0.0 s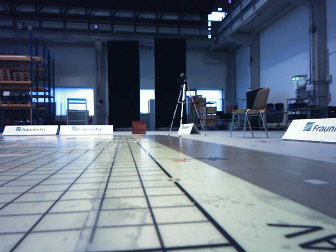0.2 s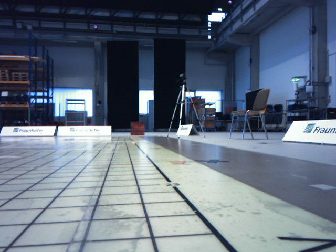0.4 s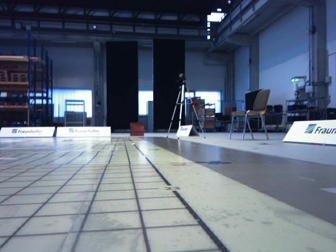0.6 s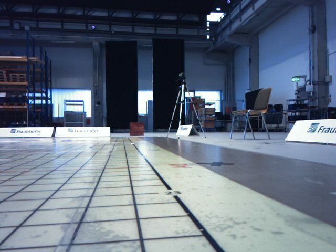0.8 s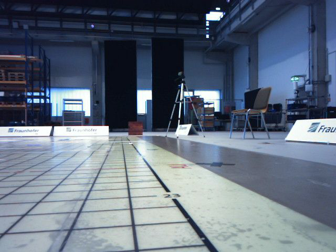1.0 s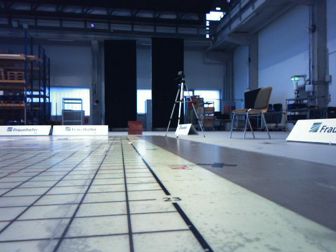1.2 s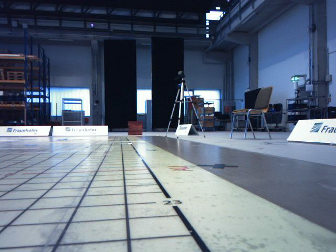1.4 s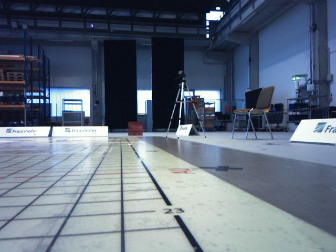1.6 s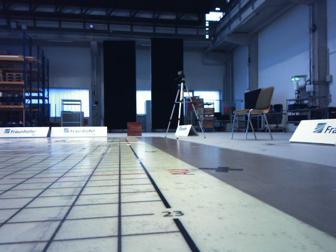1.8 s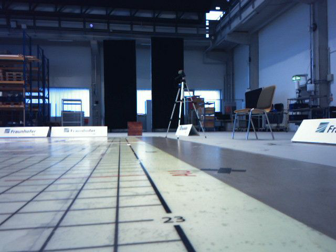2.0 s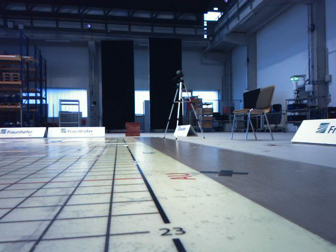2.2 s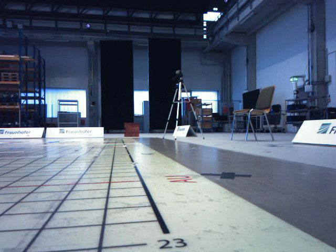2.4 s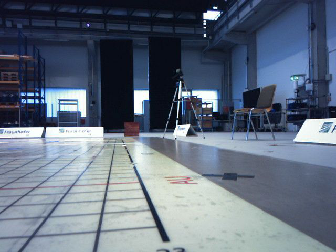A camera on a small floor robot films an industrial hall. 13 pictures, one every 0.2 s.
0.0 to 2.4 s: The camera travels forward, about 0.5 m, so what stands in front looms larger.
The film runs forward here.
